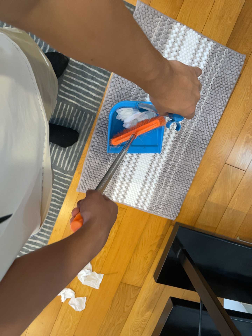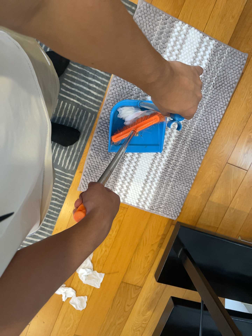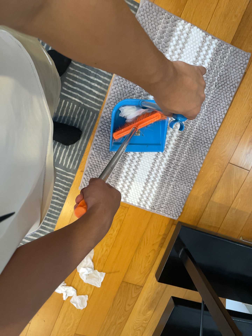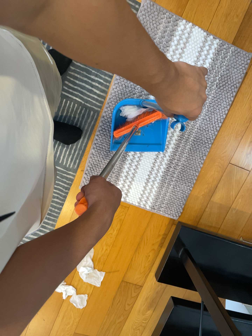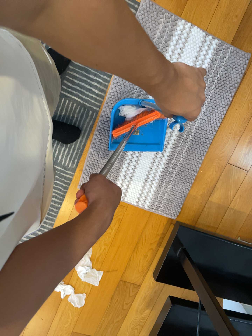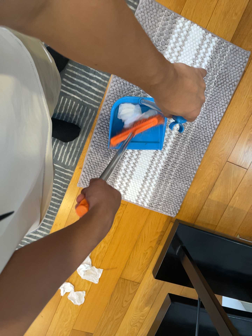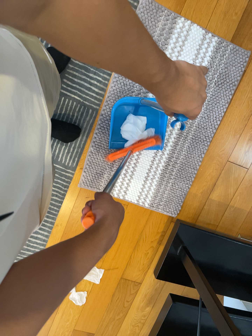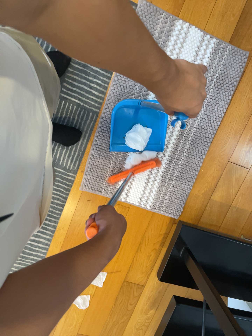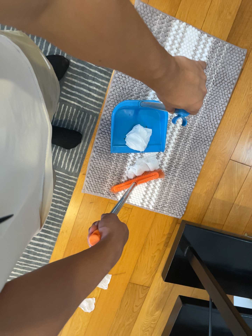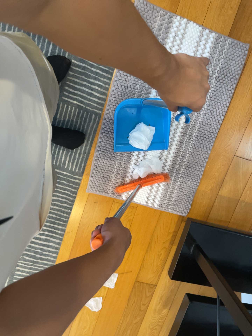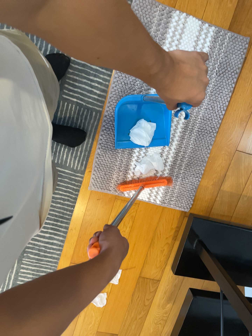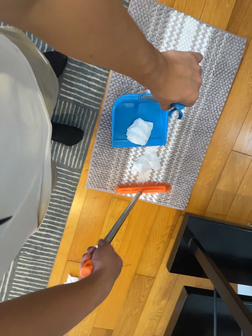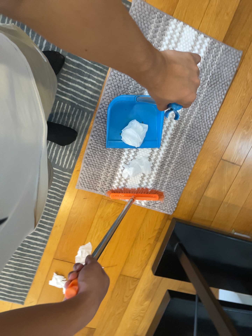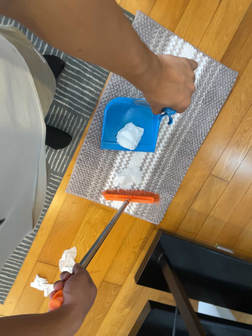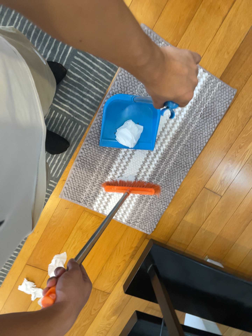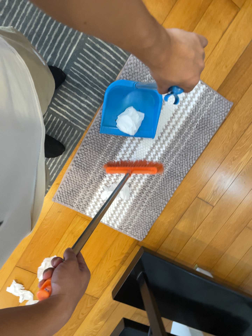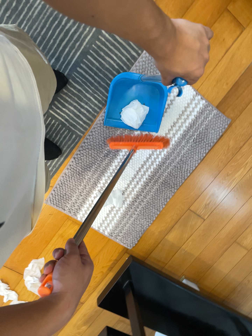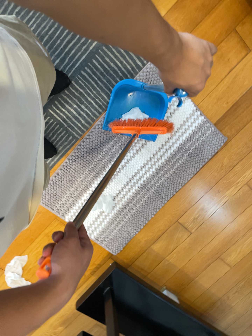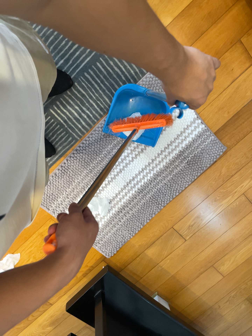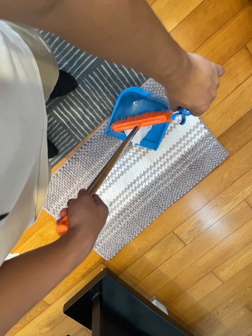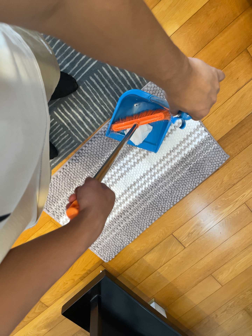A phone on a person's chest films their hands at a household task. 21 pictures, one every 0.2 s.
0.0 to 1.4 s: The camera keeps its place and its aim.
1.4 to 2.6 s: The camera travels toward the top of its view, about 9 cm, so close, fixed things drift downward.
2.6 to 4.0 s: The camera travels toward the top of its view, about 14 cm, so close, fixed things drift downward. It rolls about its line of sight by about 20 degrees, and the scene rotates clockwise.
The film runs backward here.
